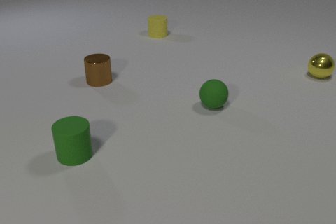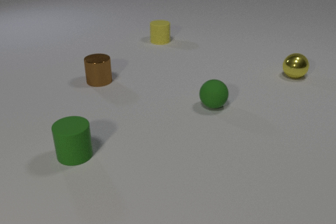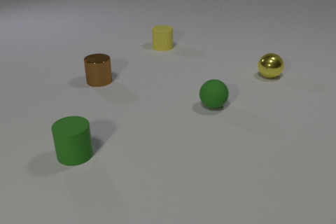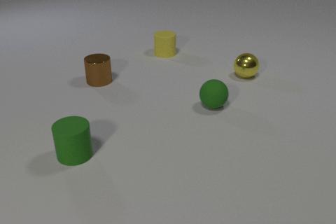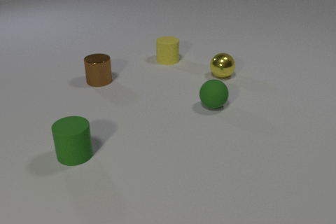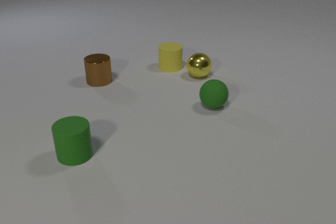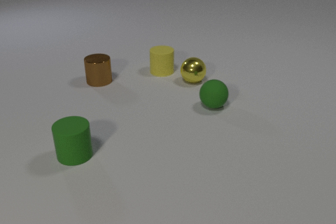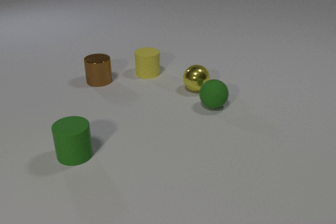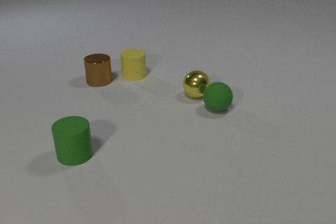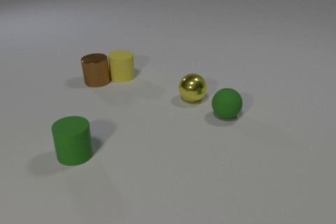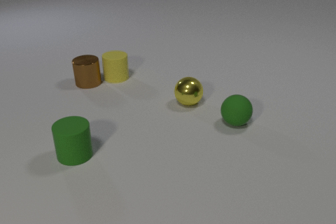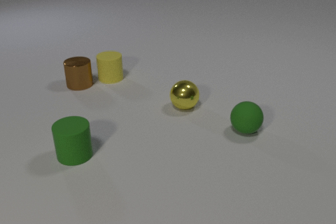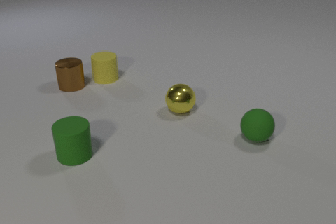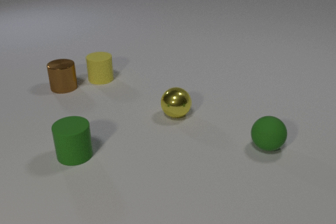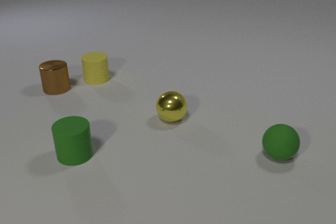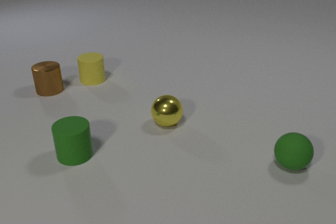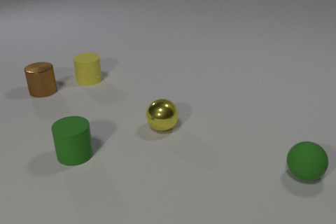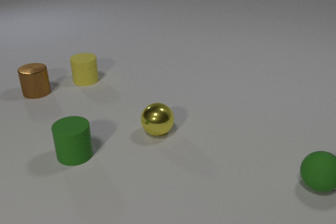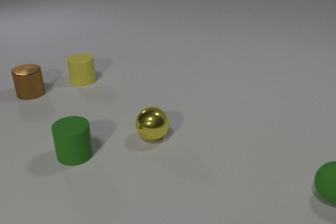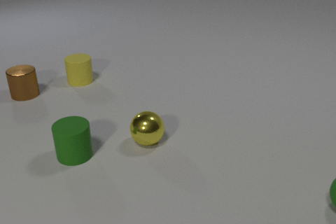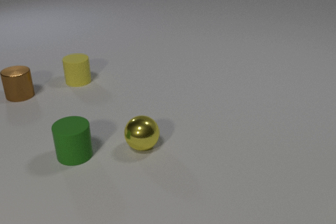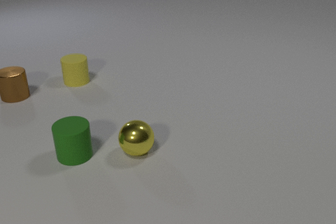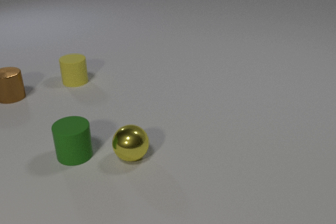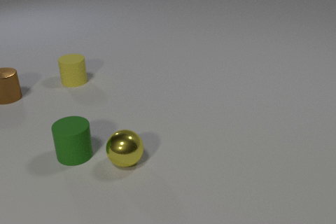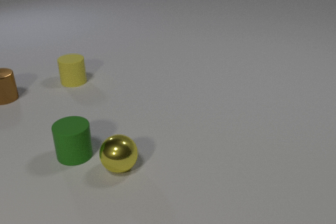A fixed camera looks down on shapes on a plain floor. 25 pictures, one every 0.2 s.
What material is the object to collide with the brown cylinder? rubber.
Are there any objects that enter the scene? no.
What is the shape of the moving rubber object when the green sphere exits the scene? cylinder.
0.0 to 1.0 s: The yellow rubber cylinder slides toward the camera. The yellow metal sphere rolls to the left.
1.0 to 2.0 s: The yellow rubber cylinder slides to the left. The yellow metal sphere rolls toward the camera. The green rubber sphere rolls toward the camera and to the right. The brown metal cylinder slides to the left. The yellow rubber cylinder and the yellow metal sphere collide. The yellow metal sphere and the green rubber sphere collide. The yellow rubber cylinder and the brown metal cylinder collide.
2.0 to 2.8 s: The yellow rubber cylinder slides to the left. The yellow metal sphere rolls toward the camera and to the left. The green rubber sphere rolls toward the camera and to the right. The brown metal cylinder slides to the left.
2.8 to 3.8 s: The yellow rubber cylinder slides to the left. The yellow metal sphere rolls toward the camera and to the left. The green rubber sphere rolls to the right and toward the camera. The brown metal cylinder slides to the left.
3.8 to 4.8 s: The yellow rubber cylinder slides to the left. The yellow metal sphere rolls toward the camera and to the left. The green rubber sphere leaves at the right edge. The brown metal cylinder slides to the left.
